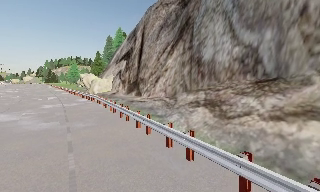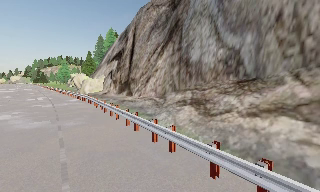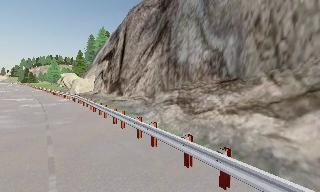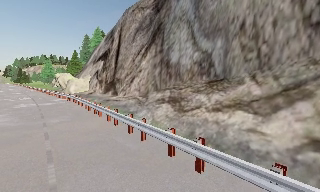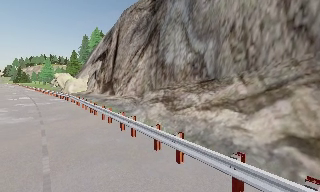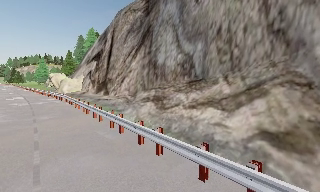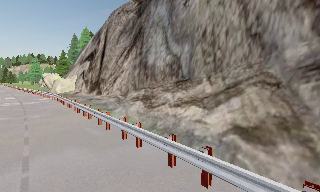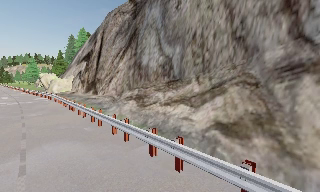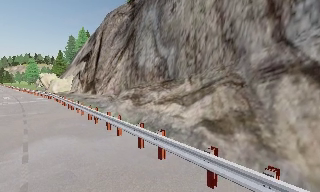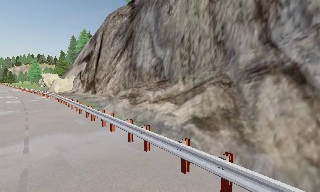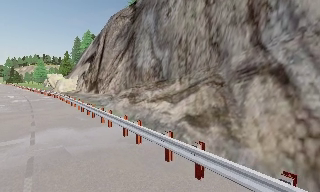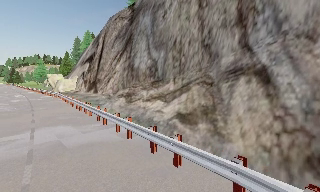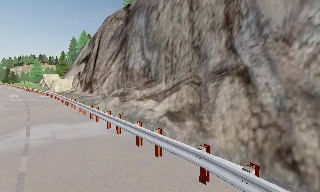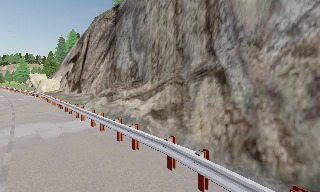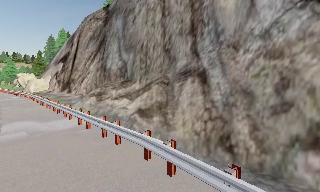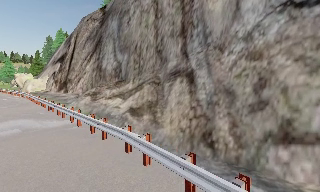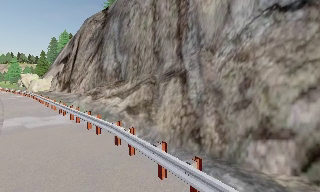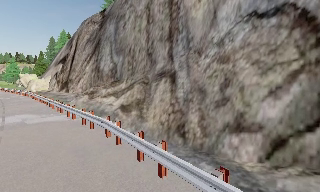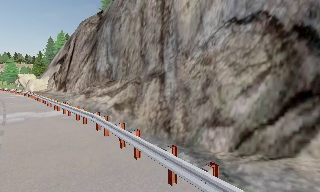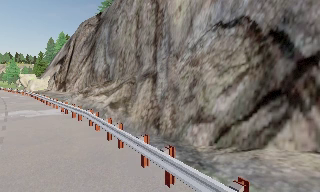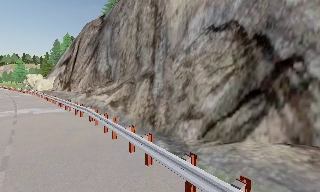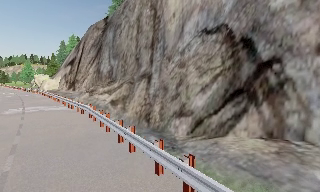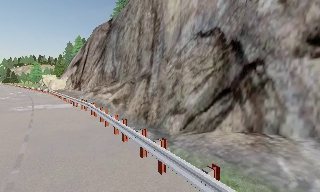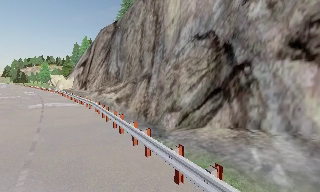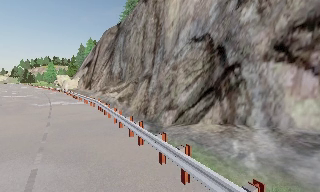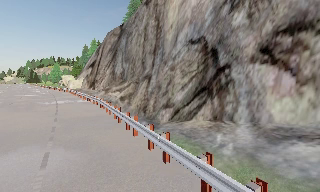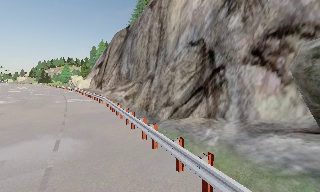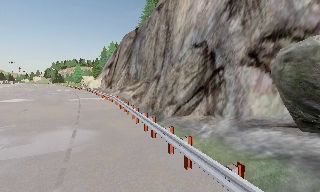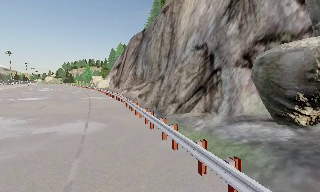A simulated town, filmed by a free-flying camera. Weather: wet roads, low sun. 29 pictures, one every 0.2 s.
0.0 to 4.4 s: The camera travels backward and to its right, about 16 m, so what stands in front gets smaller.
4.4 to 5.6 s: The camera pans to its left, which is counterclockwise from overhead, by about 15 degrees. It travels backward and to its right, about 6 m, so what stands in front gets smaller.
The film runs backward here.
